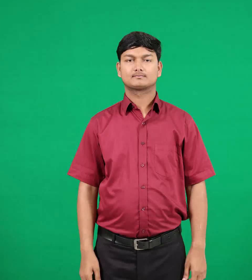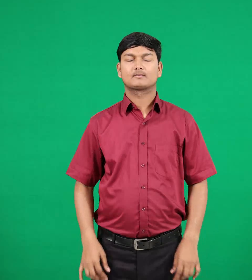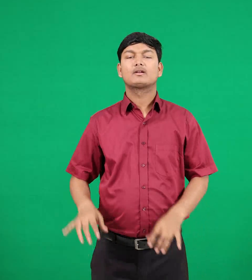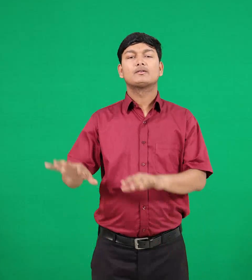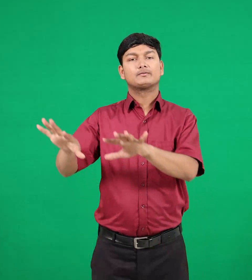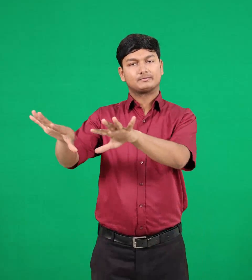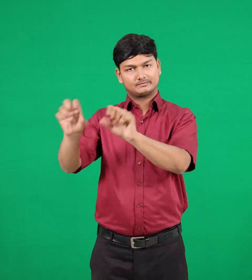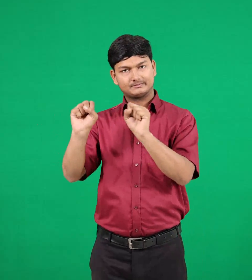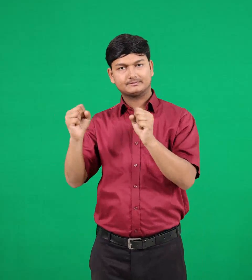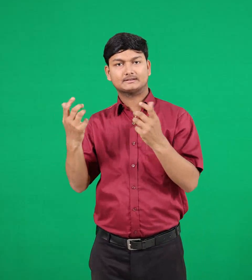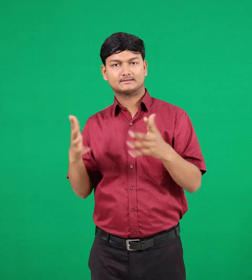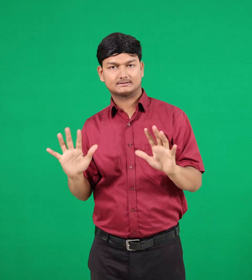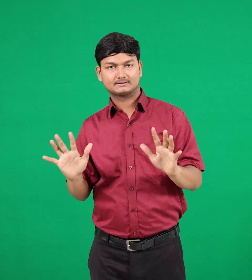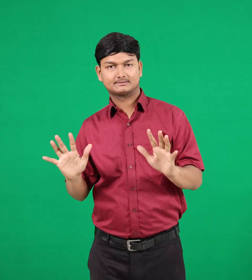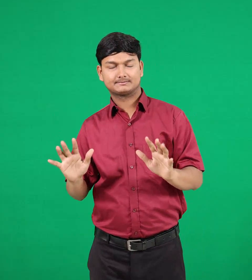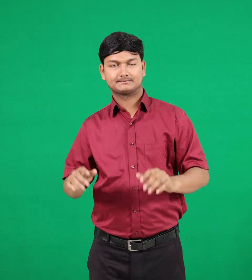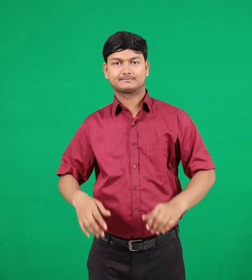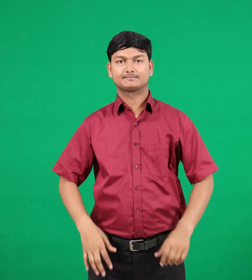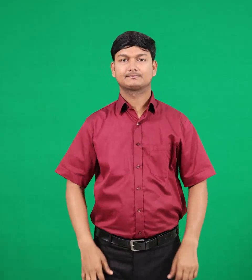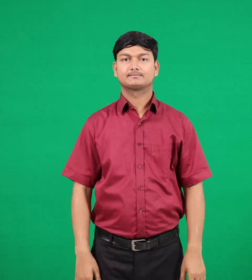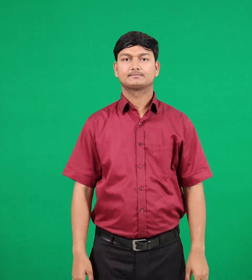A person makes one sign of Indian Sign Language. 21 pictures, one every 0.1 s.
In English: picked
